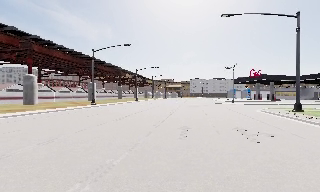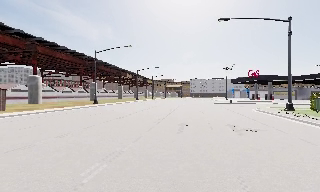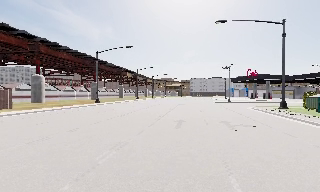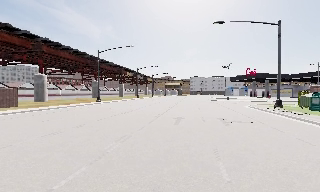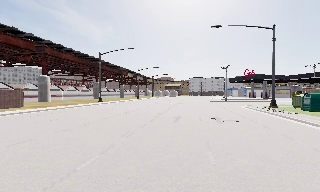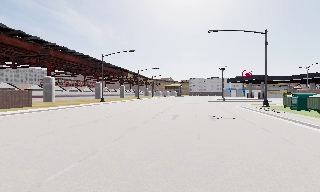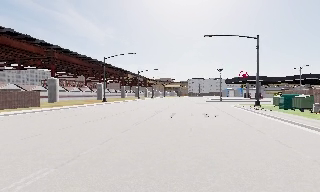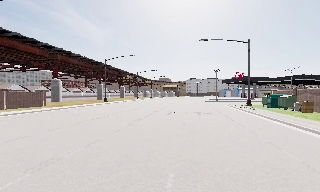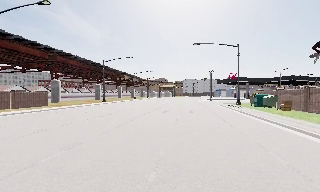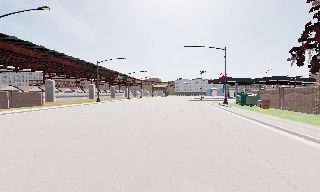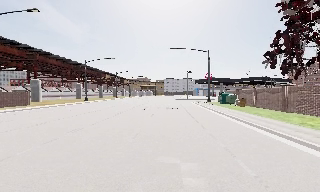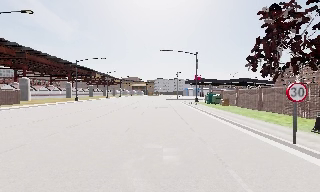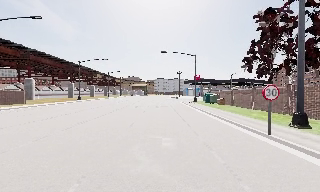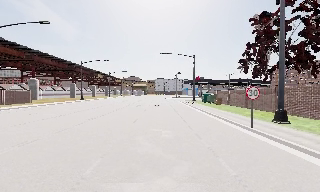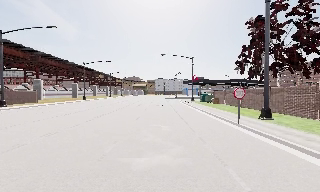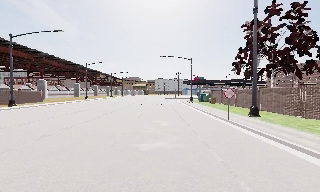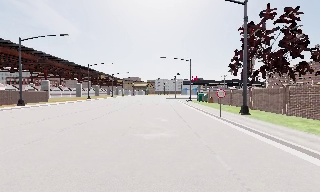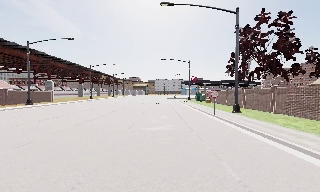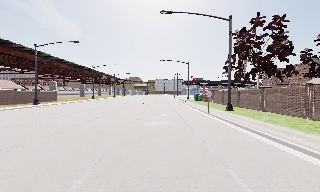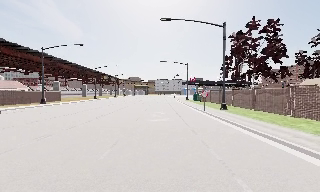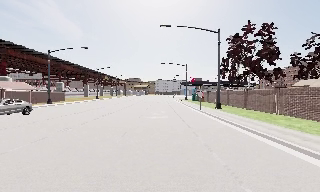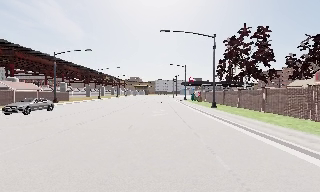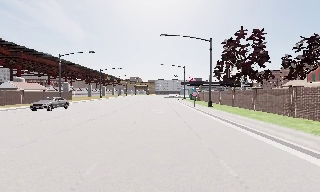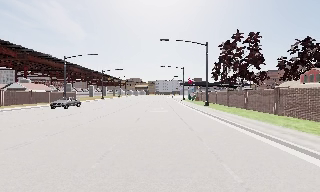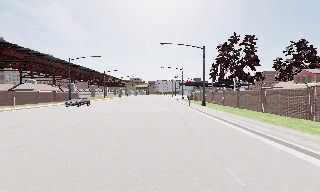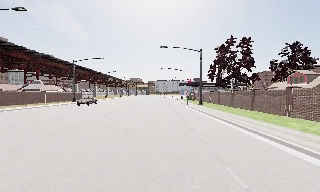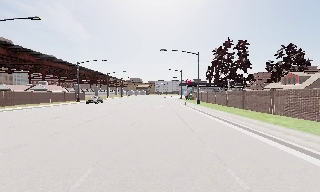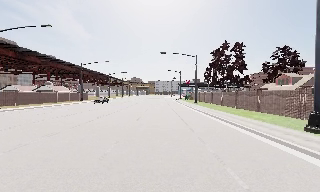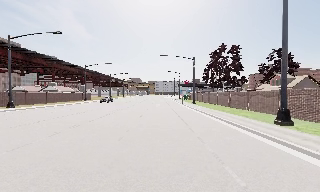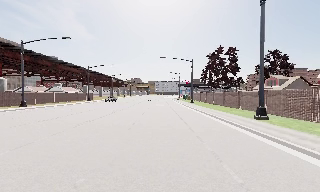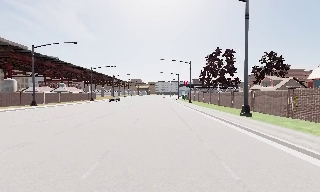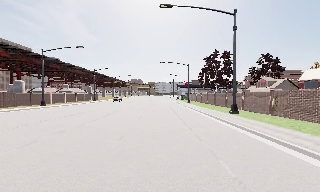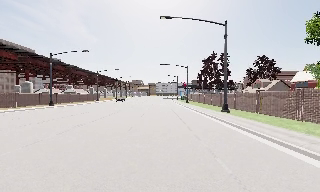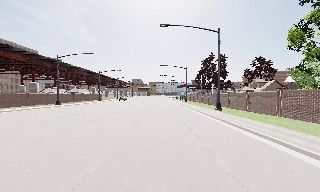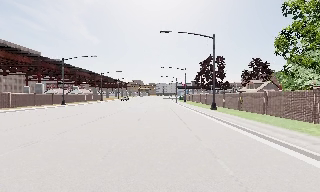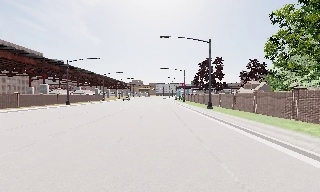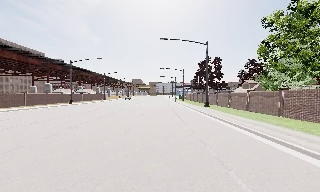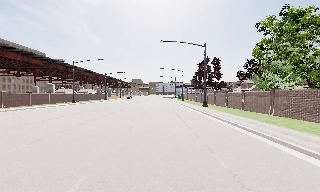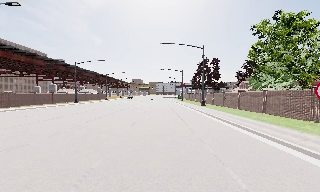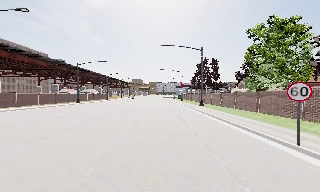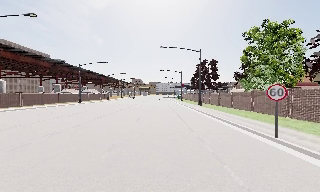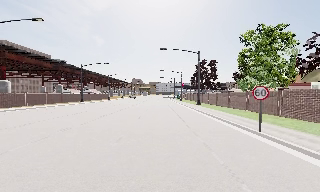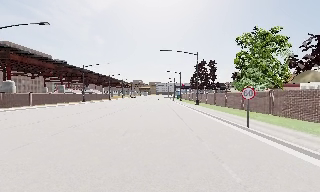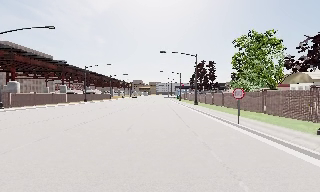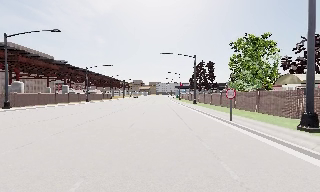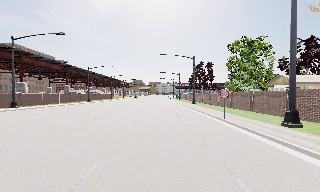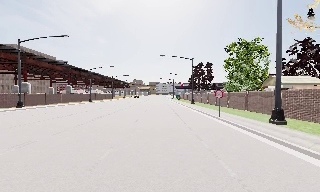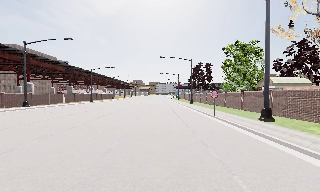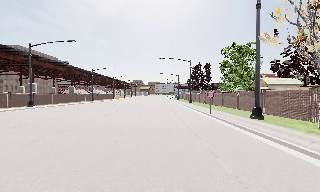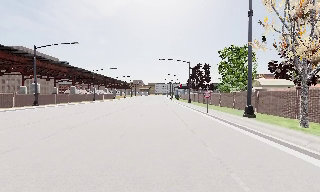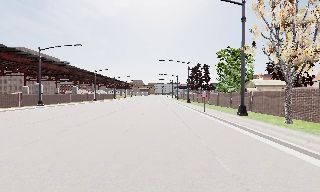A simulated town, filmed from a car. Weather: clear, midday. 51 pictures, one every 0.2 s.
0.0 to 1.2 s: The camera travels backward, about 7 m, so what stands in front gets smaller.
1.2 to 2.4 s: The camera swings to its right by about 10 degrees, and the scene slides to the left. It travels backward, about 9 m, so what stands in front gets smaller.
2.4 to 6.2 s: The camera travels backward, about 35 m, so what stands in front gets smaller.
6.2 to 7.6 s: The camera travels backward, about 11 m, so what stands in front gets smaller. It loses speed.
7.6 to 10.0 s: The camera travels backward, about 13 m, so what stands in front gets smaller.
The film runs backward here.
